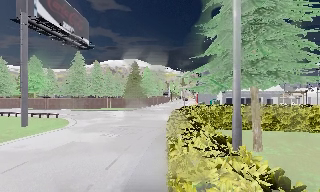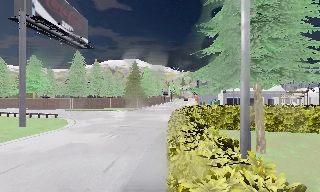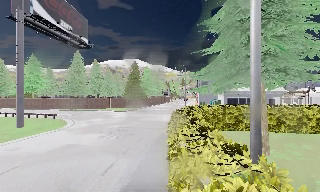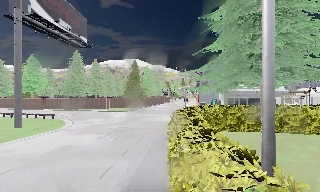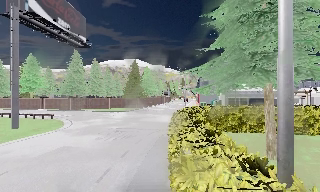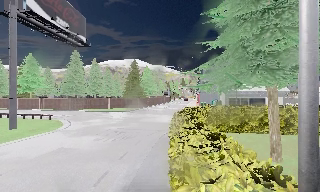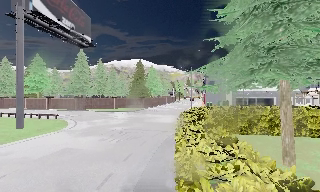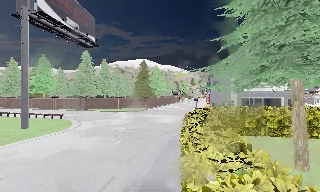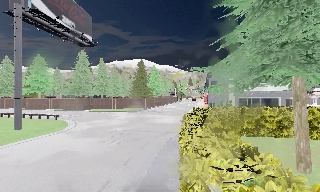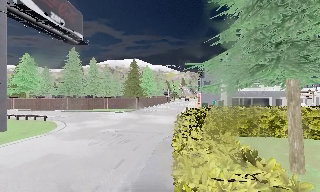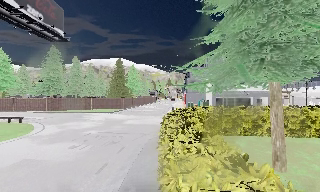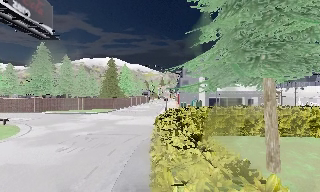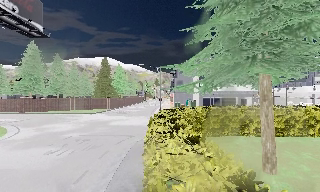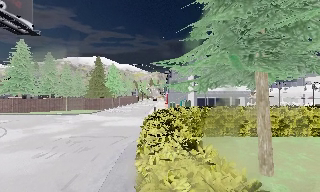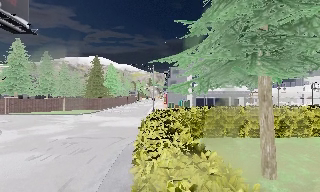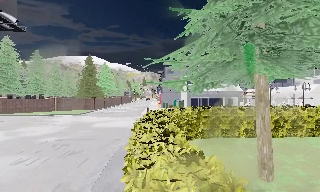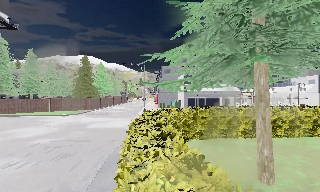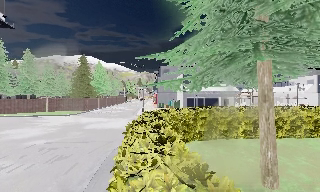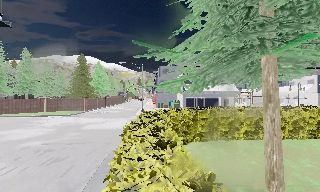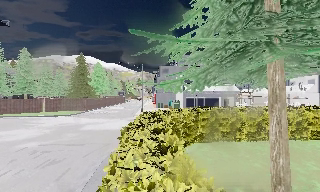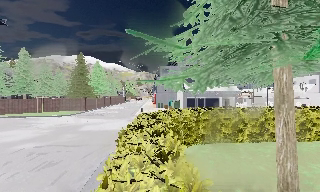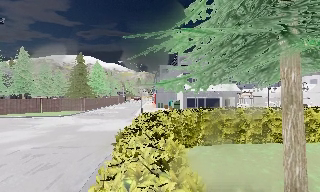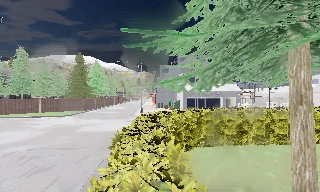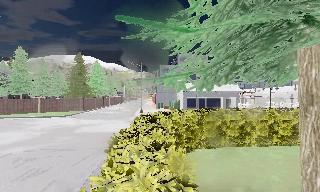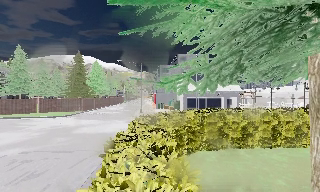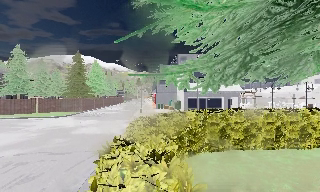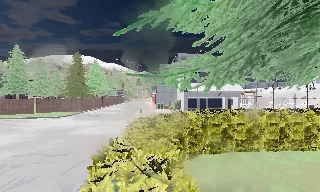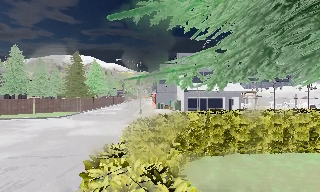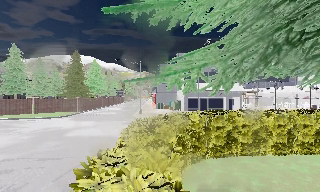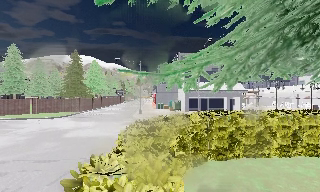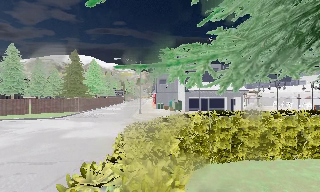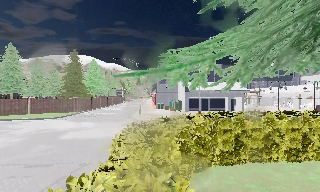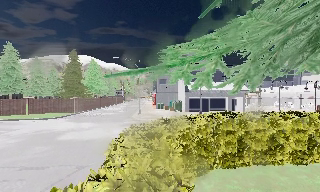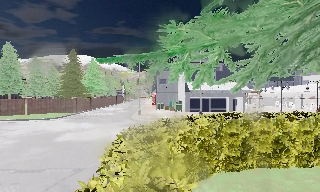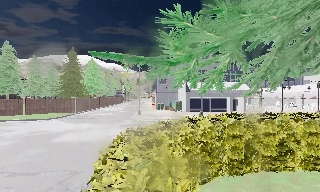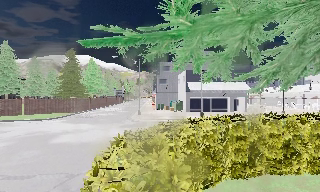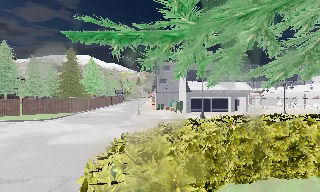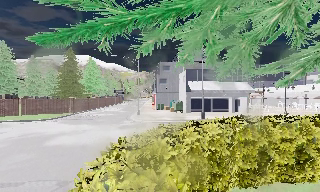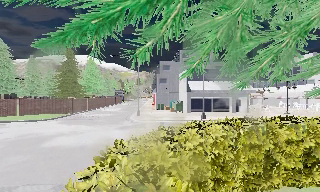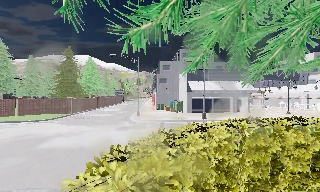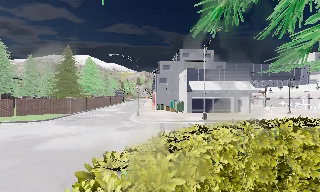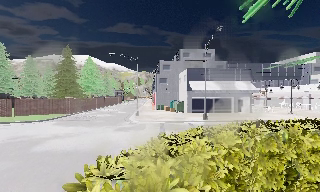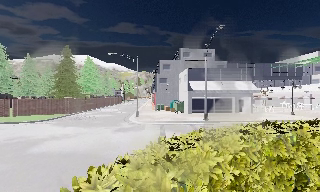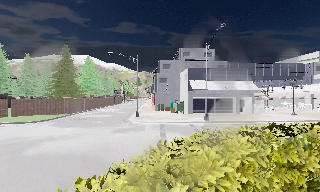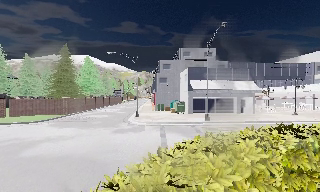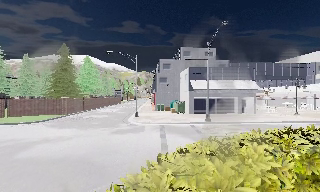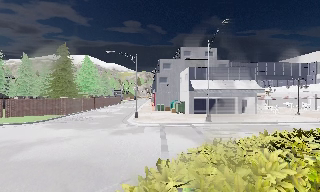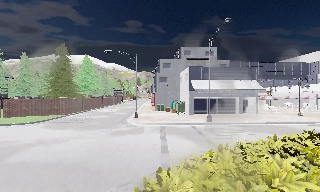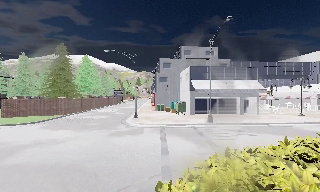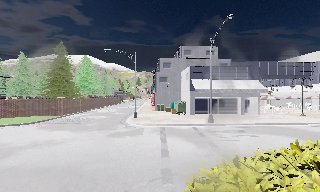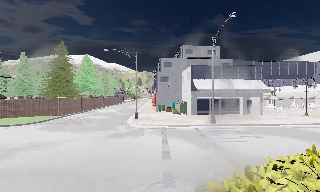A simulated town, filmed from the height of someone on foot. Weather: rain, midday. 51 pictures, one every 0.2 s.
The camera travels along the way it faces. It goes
forward.
0.0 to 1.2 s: The camera travels forward, about 1.5 m, so what stands in front looms larger.
1.2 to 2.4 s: The camera swings to its right by about 10 degrees, and the scene slides to the left. It travels forward, about 1.5 m, so what stands in front looms larger.
2.4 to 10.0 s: The camera travels forward, about 8 m, so what stands in front looms larger.
The film runs forward here.
